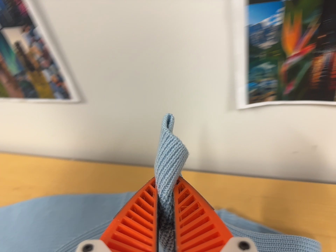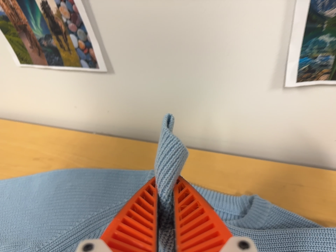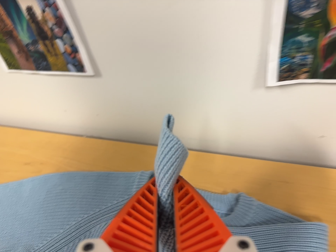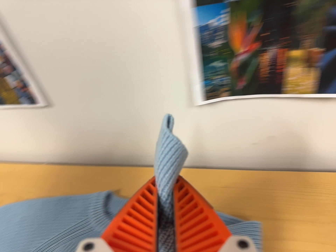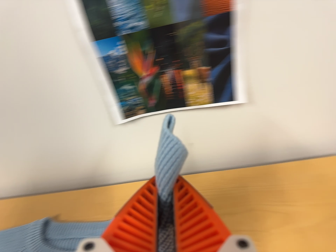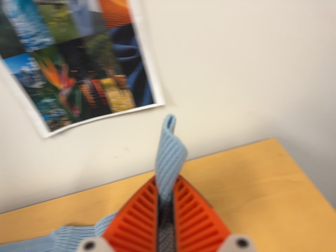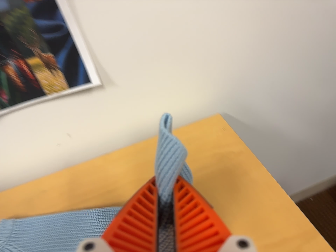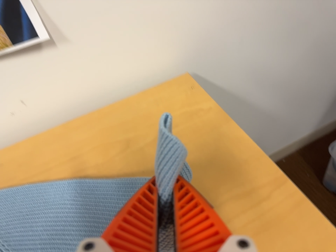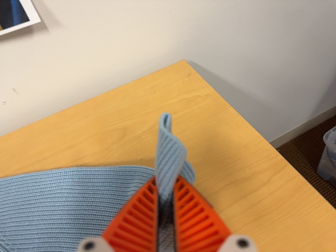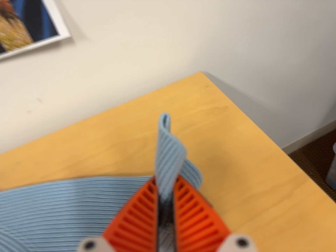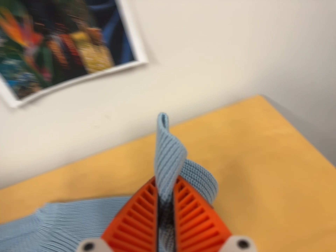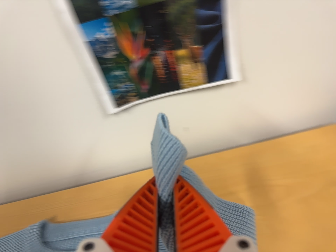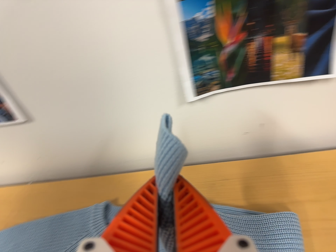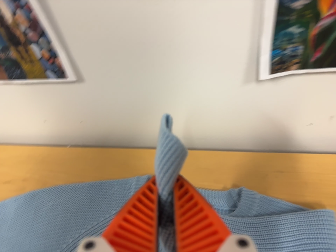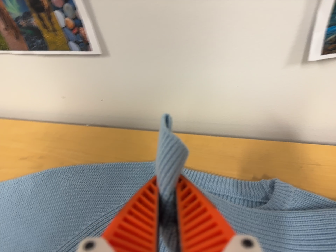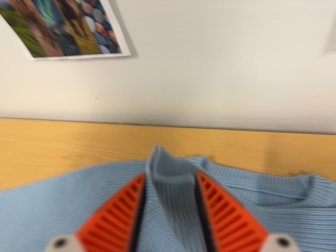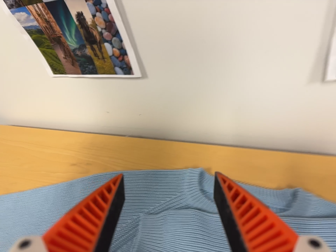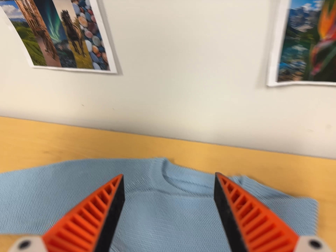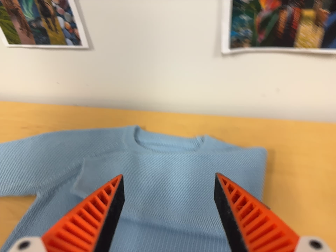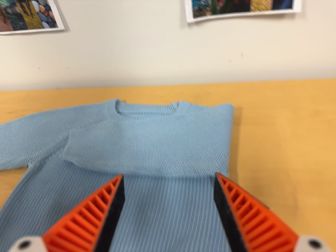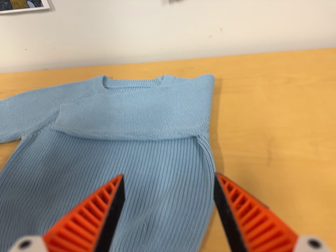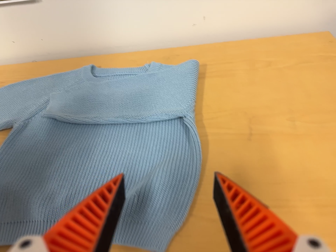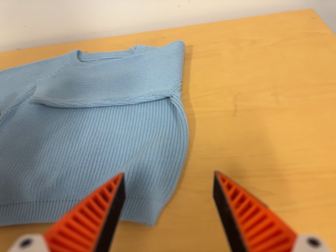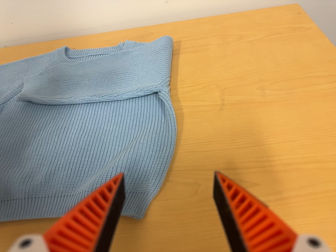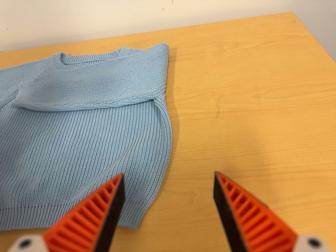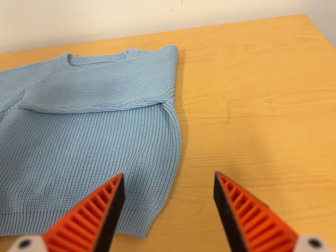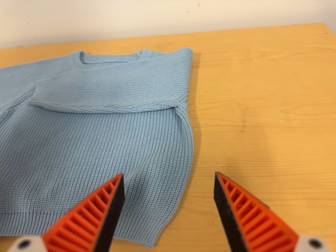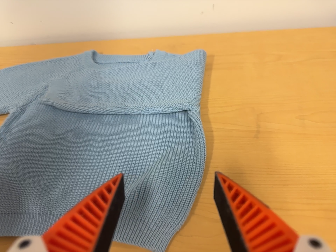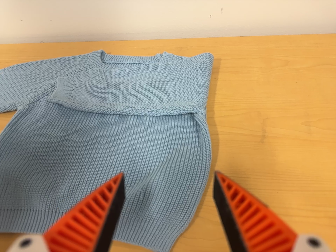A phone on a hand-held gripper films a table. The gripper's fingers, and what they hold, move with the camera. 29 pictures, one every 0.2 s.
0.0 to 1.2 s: The camera pans to its right by about 25 degrees. It travels to its right, about 24 cm, so close, fixed things drift to the left. It rolls about its line of sight by about 20 degrees, and the scene rotates counterclockwise.
1.2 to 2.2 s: The camera travels to its left, about 16 cm, so close, fixed things drift to the right.
2.2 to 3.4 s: The camera swings to its left by about 15 degrees, and the scene slides to the right. It travels to its left, about 16 cm, so close, fixed things drift to the right. It rolls about its line of sight by about 20 degrees, and the scene rotates clockwise.
3.4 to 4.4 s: The camera pans to its right by about 15 degrees. It travels toward the bottom of its view and backward, about 28 cm, so close, fixed things drift upward. It rolls about its line of sight by about 15 degrees, and the scene rotates counterclockwise.
4.4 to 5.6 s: The camera shifts only a little, or ends up much as it began.
The film runs forward here.
